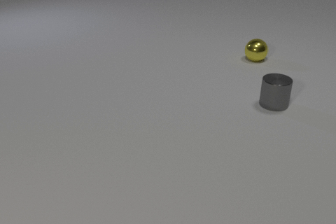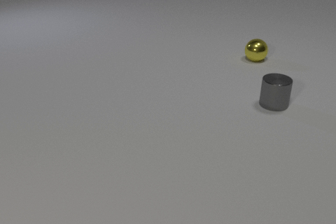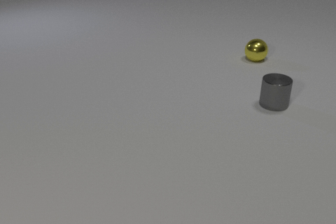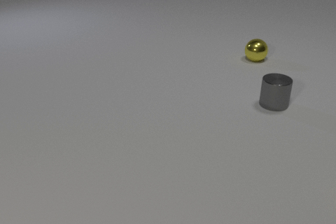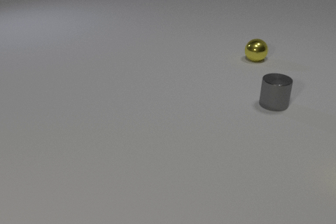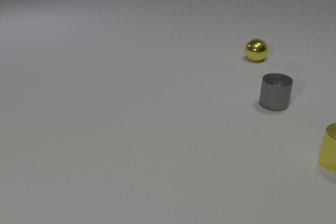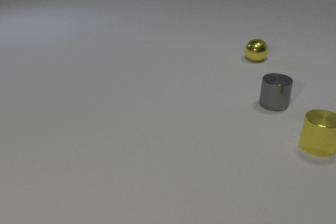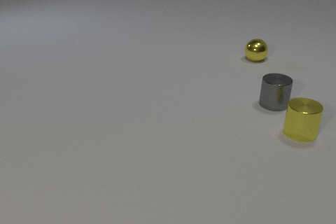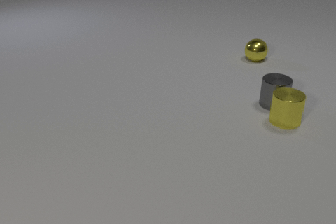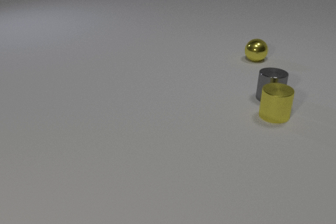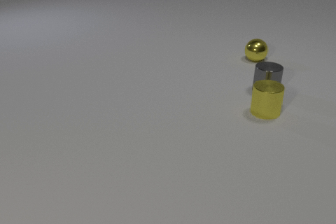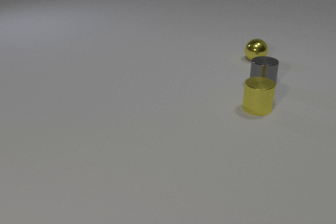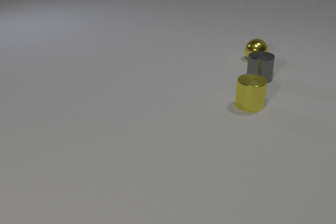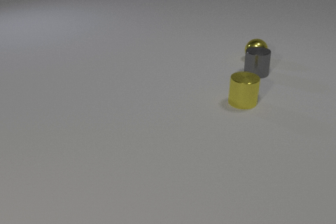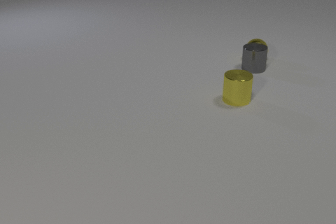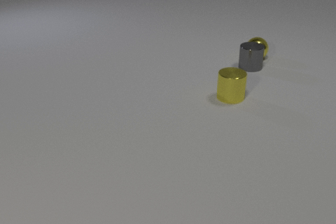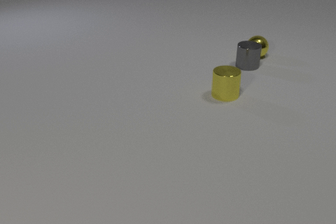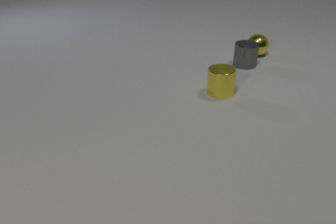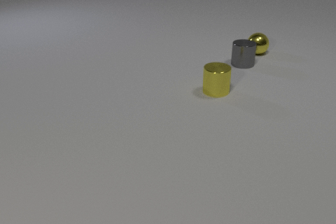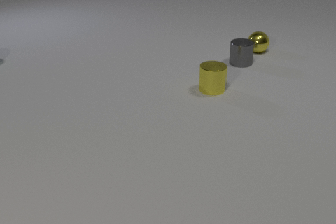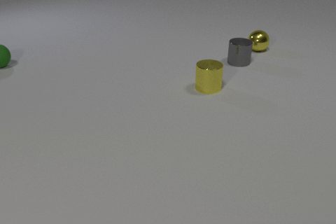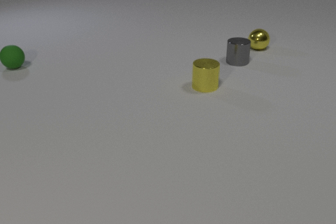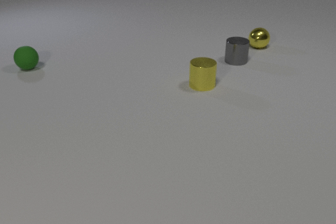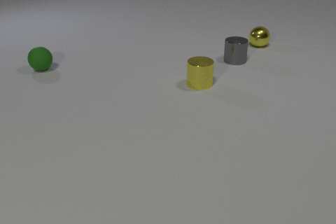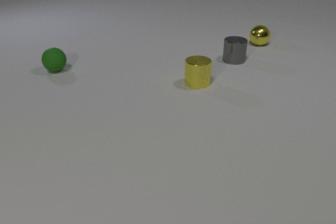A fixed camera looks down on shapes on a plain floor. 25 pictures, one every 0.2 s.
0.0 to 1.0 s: The yellow metal cylinder comes in at the right edge, slides to the left and away from the camera.
1.0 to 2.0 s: The yellow metal cylinder slides to the left and away from the camera. The gray metal cylinder slides away from the camera. The yellow metal cylinder and the gray metal cylinder collide.
2.0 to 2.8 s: The yellow metal cylinder slides to the left and away from the camera. The gray metal cylinder slides away from the camera. The gray metal cylinder and the yellow metal sphere collide.
2.8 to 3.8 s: The yellow metal cylinder slides to the left and away from the camera. The gray metal cylinder slides to the left and away from the camera. The yellow metal sphere rolls away from the camera.
3.8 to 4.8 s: The yellow metal cylinder slides to the left and away from the camera. The gray metal cylinder slides to the left and away from the camera. The yellow metal sphere rolls away from the camera. The green rubber sphere comes in at the left edge, rolls to the right and toward the camera.
Are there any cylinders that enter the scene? yes.
What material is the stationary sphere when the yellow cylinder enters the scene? metal.
Are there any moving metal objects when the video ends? yes.
